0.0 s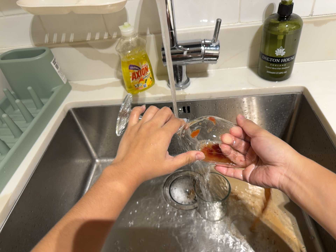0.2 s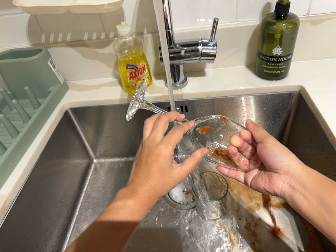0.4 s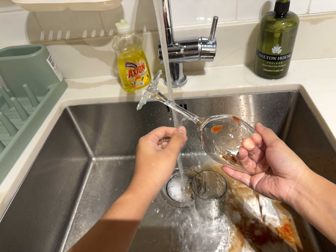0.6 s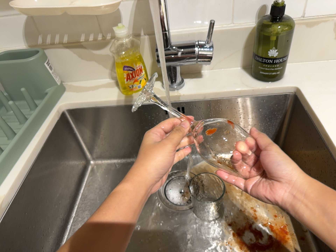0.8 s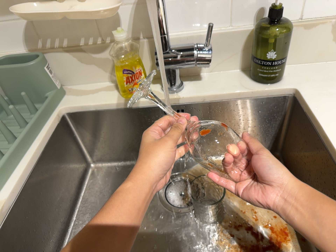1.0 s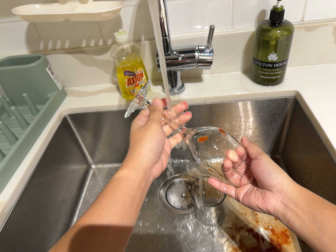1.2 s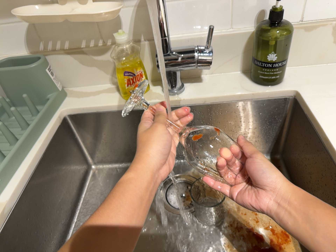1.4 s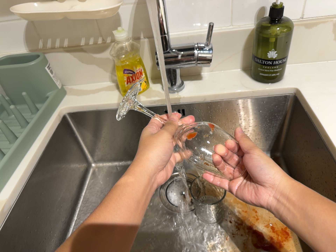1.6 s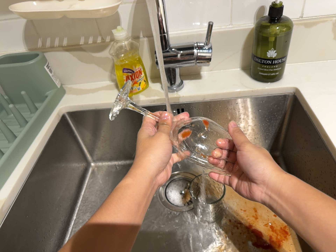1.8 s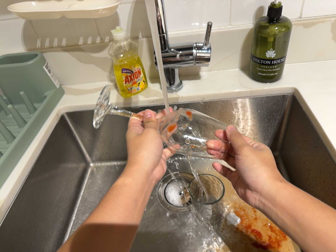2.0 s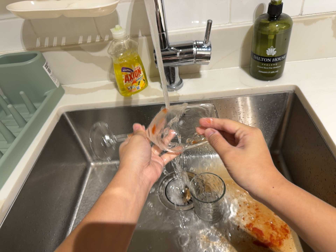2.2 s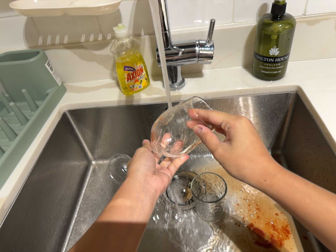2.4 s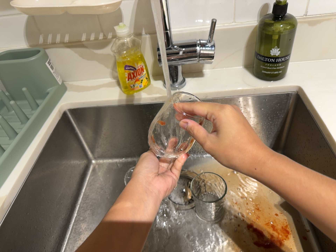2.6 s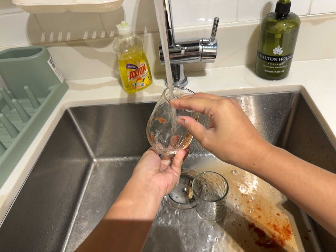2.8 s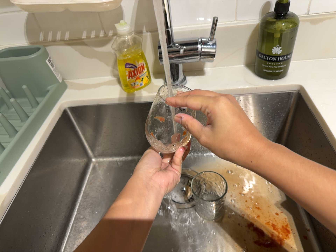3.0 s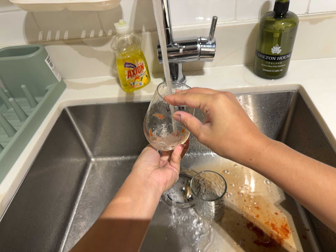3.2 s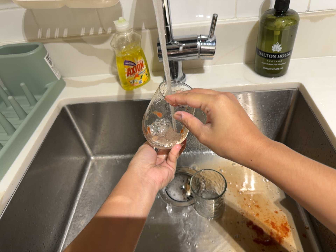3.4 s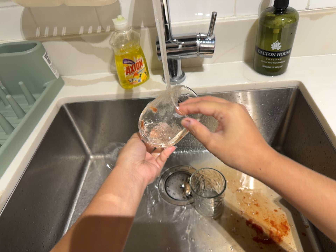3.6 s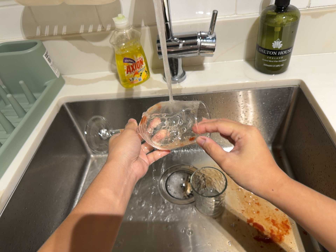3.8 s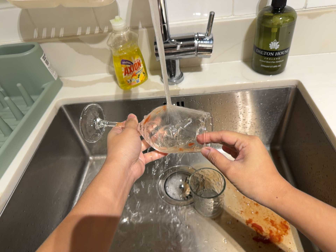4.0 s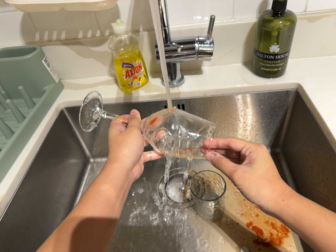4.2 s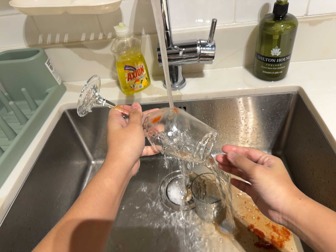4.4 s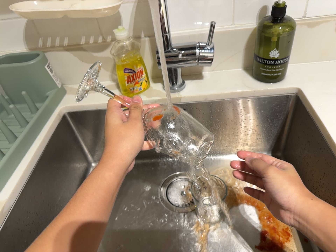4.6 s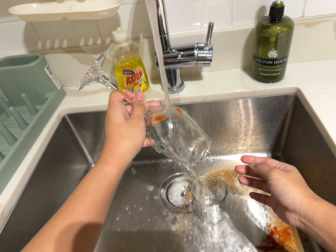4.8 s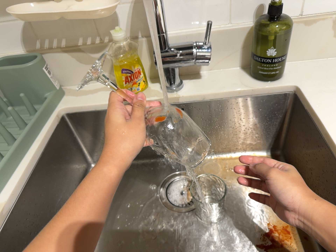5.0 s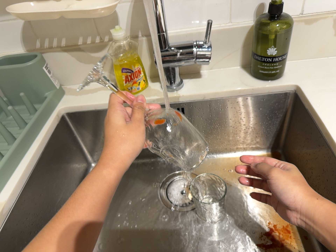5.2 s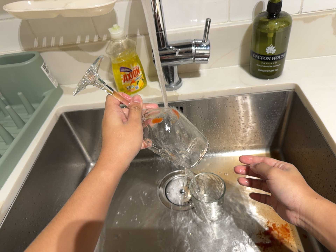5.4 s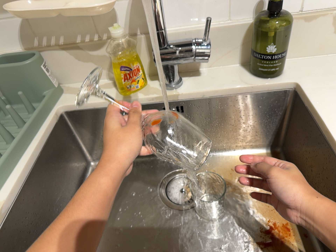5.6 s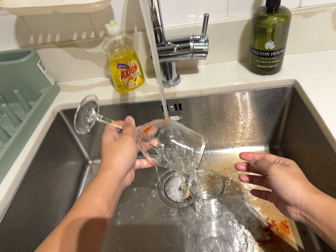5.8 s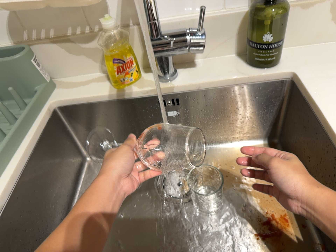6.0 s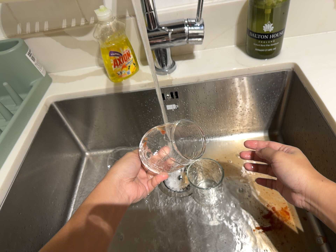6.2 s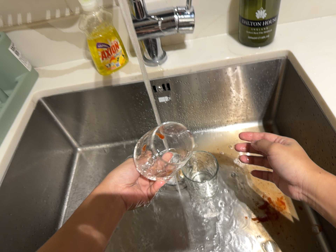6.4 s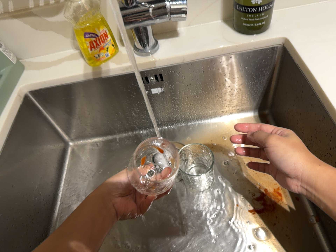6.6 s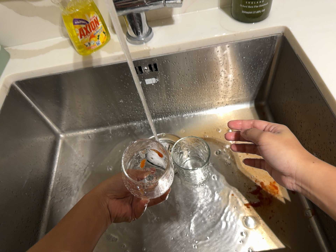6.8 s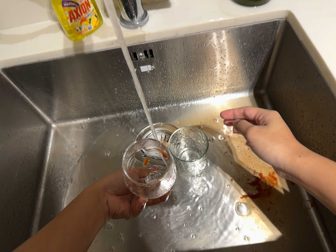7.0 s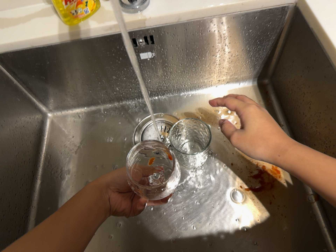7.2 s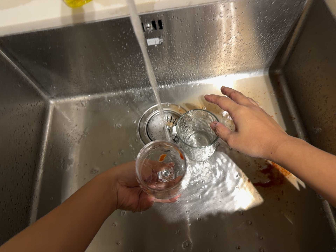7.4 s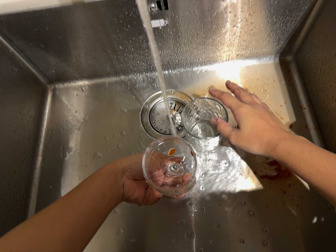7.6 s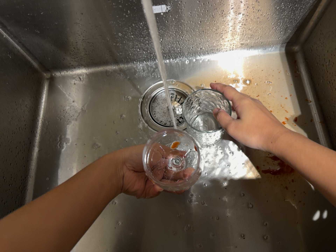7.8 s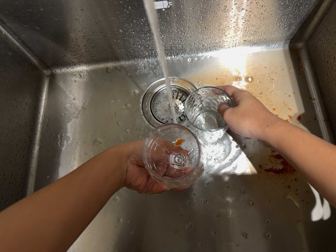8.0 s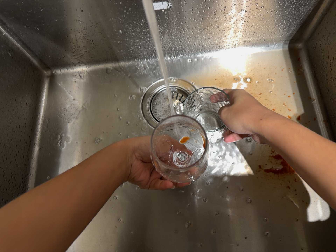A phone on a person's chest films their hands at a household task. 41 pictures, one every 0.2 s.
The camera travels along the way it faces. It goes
forward.
The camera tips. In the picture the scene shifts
upward.
0.0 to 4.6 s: The camera shifts only a little, or ends up much as it began.
4.6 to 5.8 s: The camera shifts only a little, or ends up much as it began.
5.8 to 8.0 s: The camera travels forward, about 16 cm, so what stands in front looms larger. Its aim tips toward the bottom of its view by about 25 degrees, and the scene shifts upward.
The film runs forward here.
